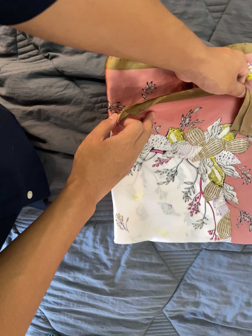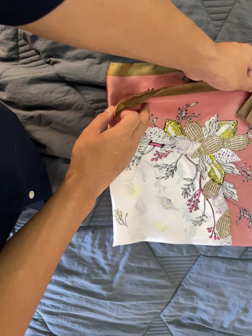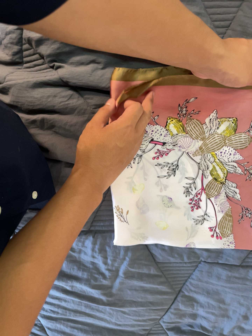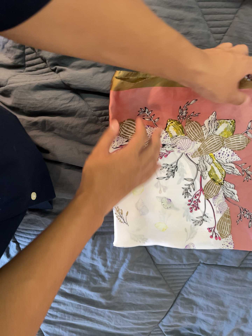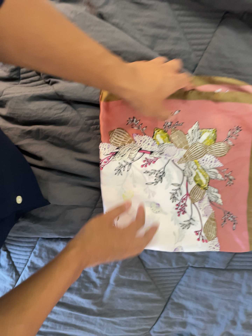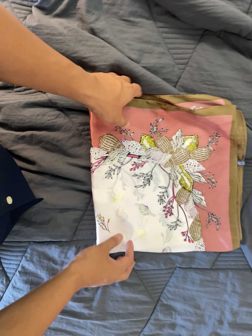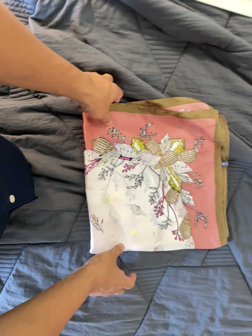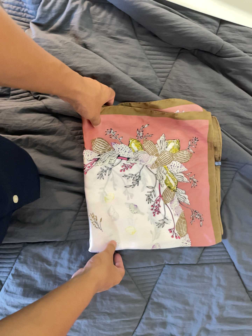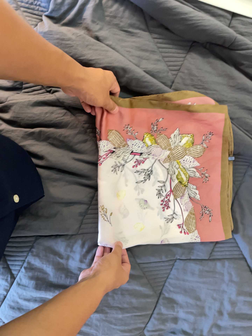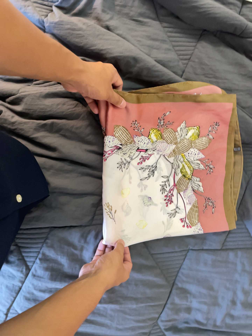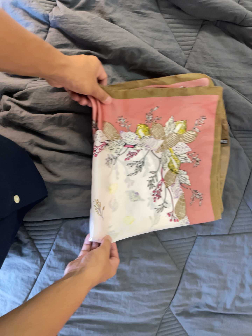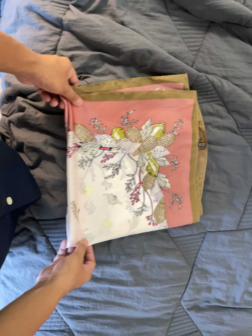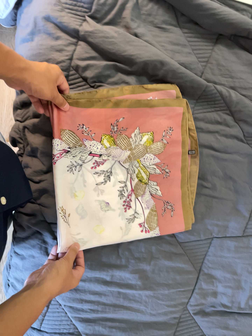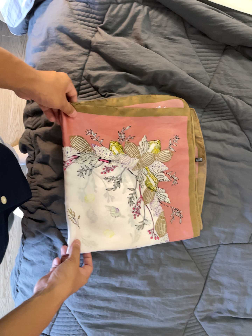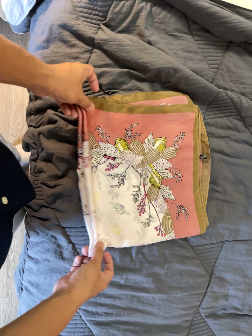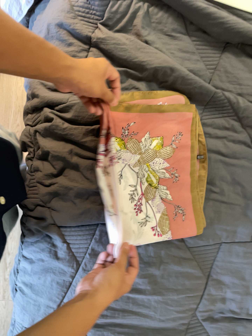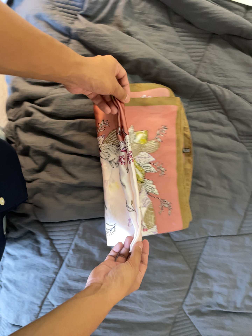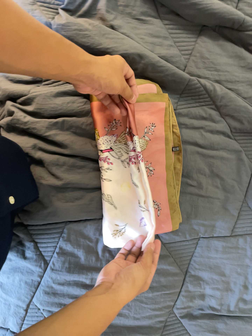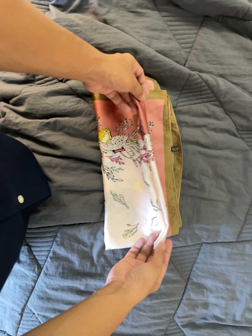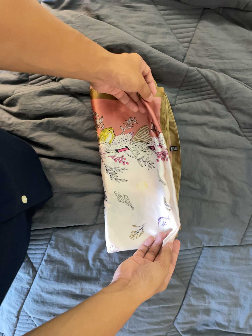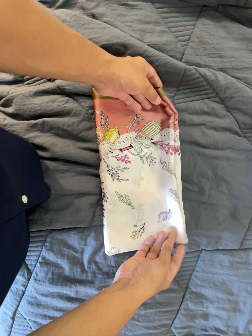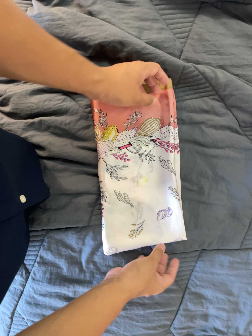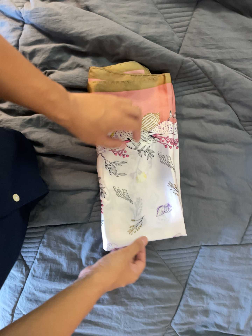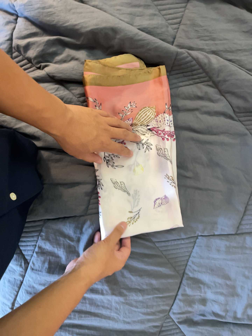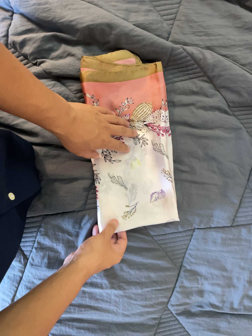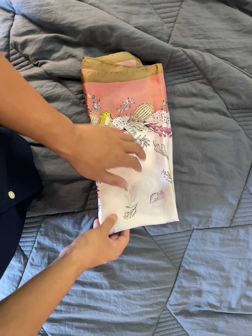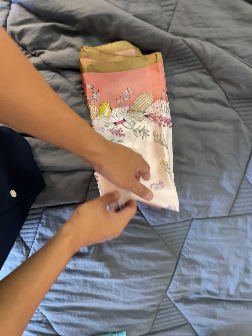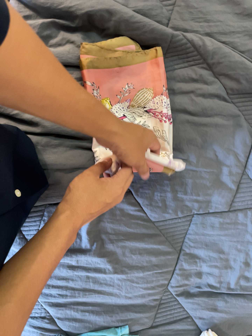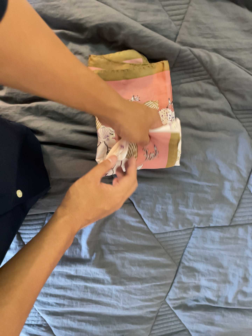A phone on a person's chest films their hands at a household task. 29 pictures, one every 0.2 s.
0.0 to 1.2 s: The camera swings to its right by about 10 degrees, and the scene slides to the left. It travels backward and toward the bottom of its view, about 12 cm, so what stands in front gets smaller. Its aim tips toward the top of its view by about 15 degrees.
1.2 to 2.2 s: The camera travels to its left and toward the bottom of its view, about 14 cm, so close, fixed things drift to the right.
2.2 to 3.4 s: The camera shifts only a little, or ends up much as it began.
3.4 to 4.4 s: The camera travels to its right and forward, about 14 cm.
4.4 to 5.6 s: The camera shifts only a little, or ends up much as it began.
The film runs forward here.
